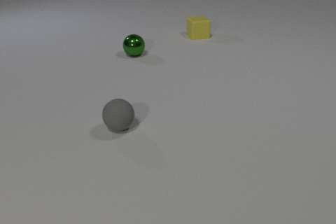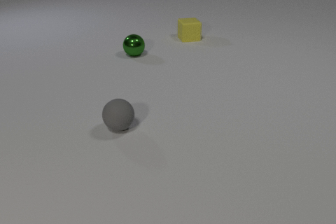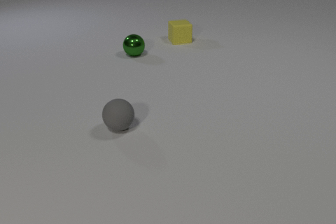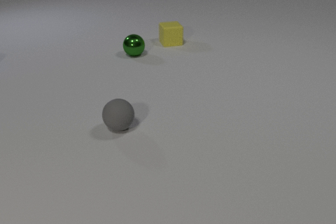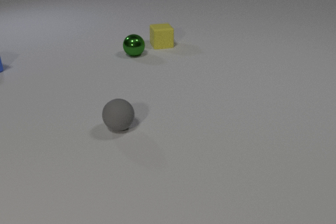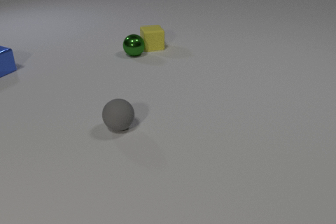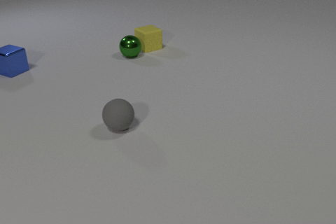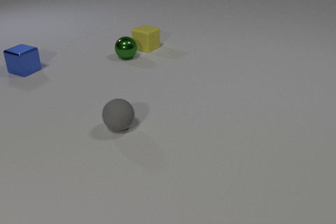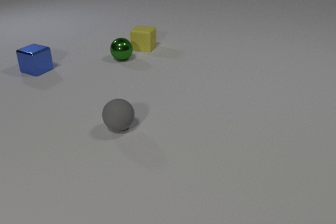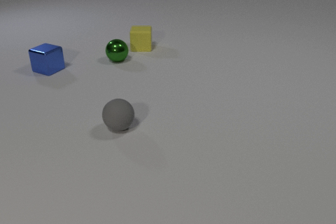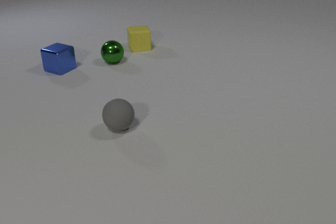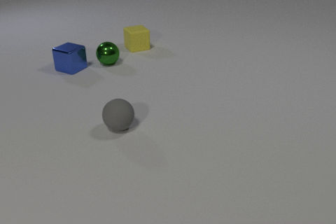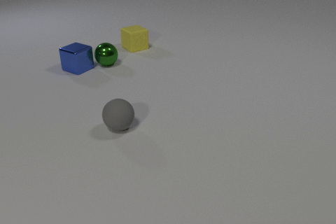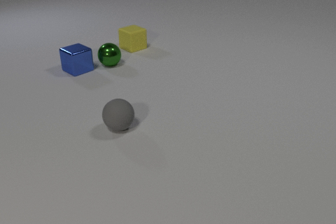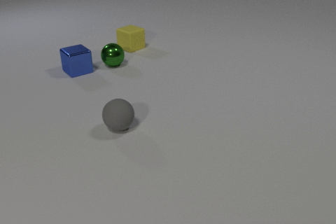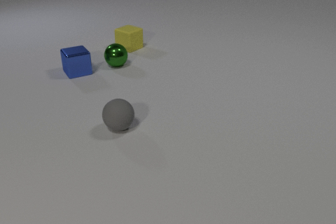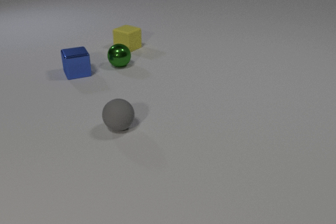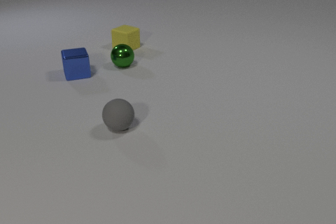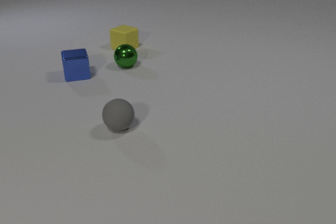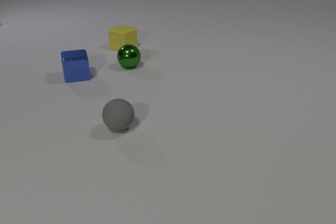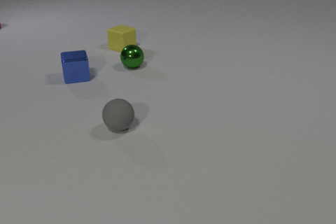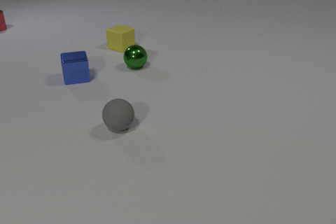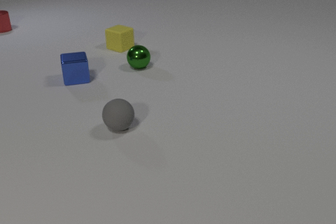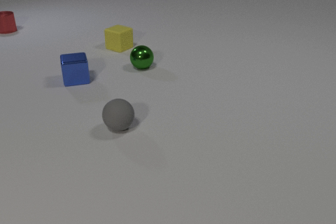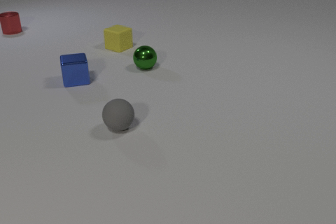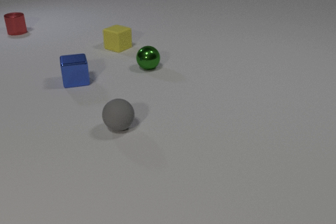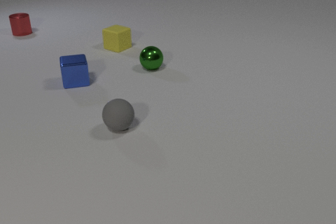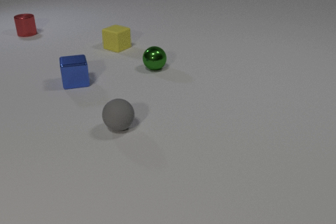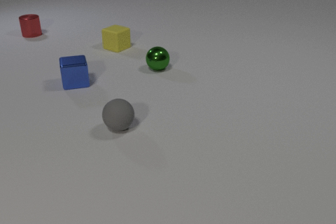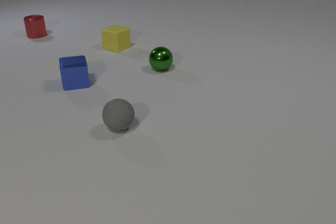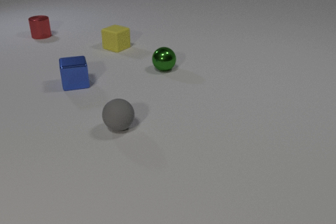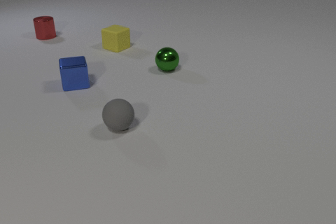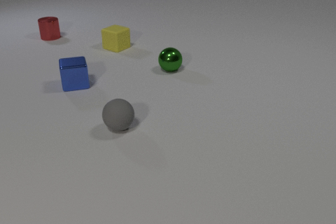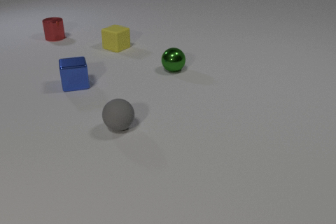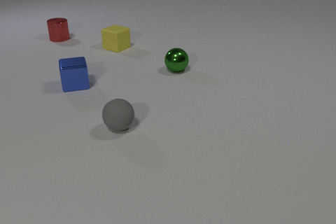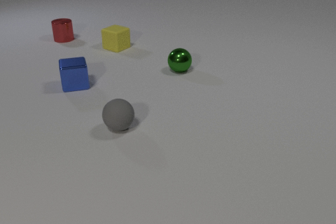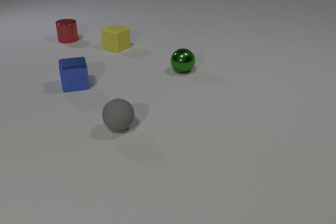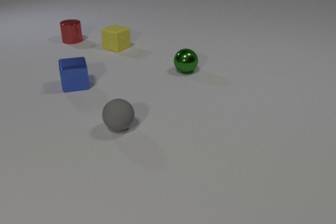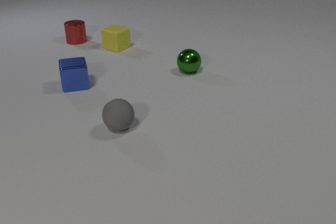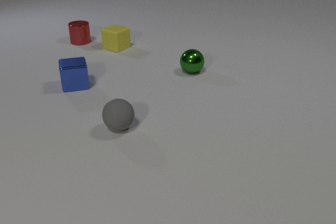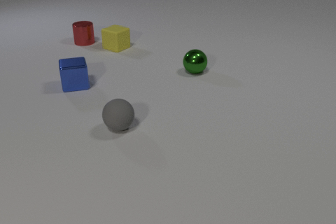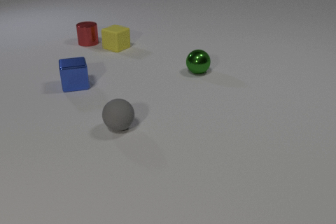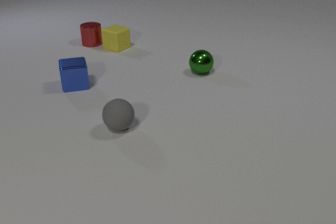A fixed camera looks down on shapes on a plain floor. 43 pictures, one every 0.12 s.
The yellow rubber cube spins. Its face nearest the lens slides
to the right.
The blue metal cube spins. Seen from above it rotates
clockwise.
0.00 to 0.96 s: The yellow rubber cube slides to the left and toward the camera, spins so that its near face slides to the right, counterclockwise seen from above. The green metal sphere rolls to the left and toward the camera. The blue metal cube comes in at the left edge, slides to the right. The yellow rubber cube and the green metal sphere collide.
0.96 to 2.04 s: The yellow rubber cube slides to the left, spins counterclockwise seen from above by about 75 degrees, its near face sliding to the right. The green metal sphere rolls toward the camera. The blue metal cube slides to the right and toward the camera, spins so that its near face slides to the left, clockwise seen from above. The green metal sphere and the blue metal cube collide.
2.04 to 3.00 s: The yellow rubber cube slides to the left. The green metal sphere rolls to the right. The red metal cylinder comes in at the left edge, slides to the right and toward the camera. The blue metal cube slides toward the camera.
3.00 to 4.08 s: The green metal sphere rolls to the right. The red metal cylinder slides to the right and toward the camera. The blue metal cube slides toward the camera.
4.08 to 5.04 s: The green metal sphere rolls to the right. The red metal cylinder slides to the right and toward the camera.
What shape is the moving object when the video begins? cube.
Are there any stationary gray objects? yes.
What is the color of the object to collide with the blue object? green.
